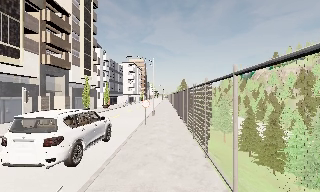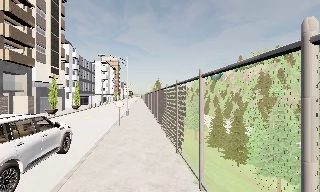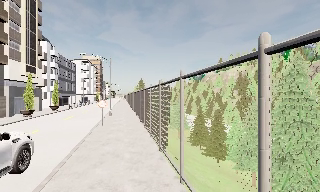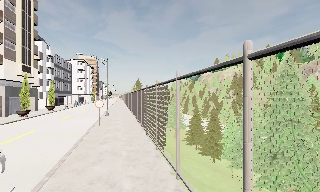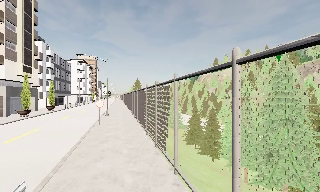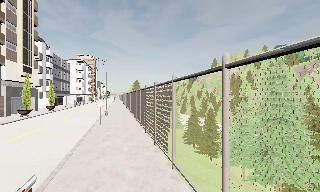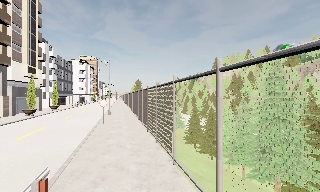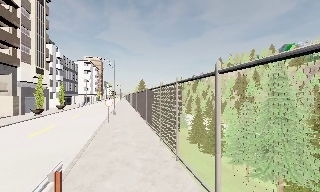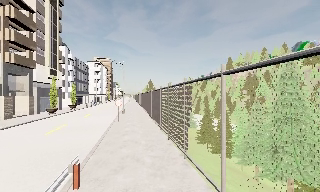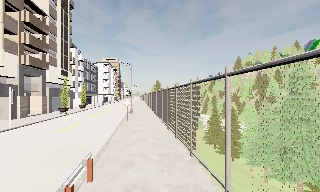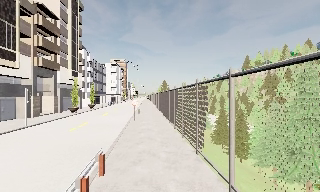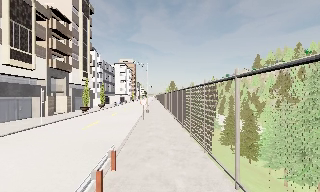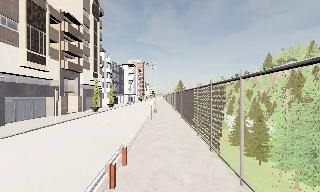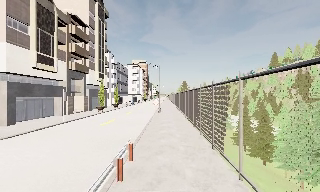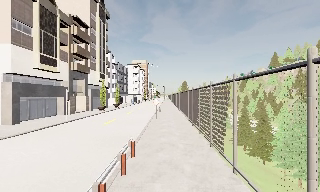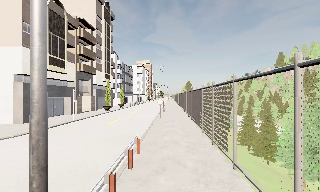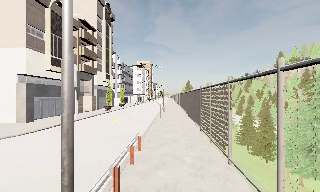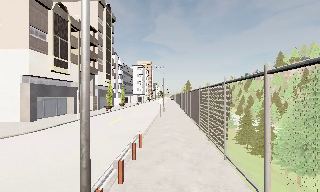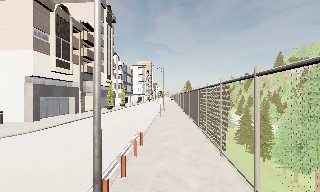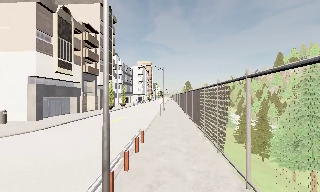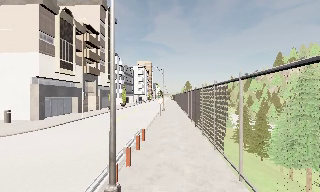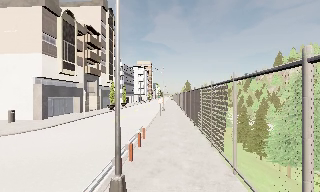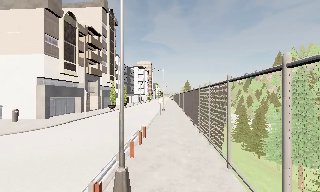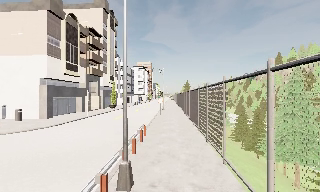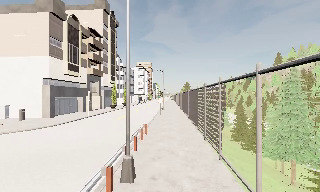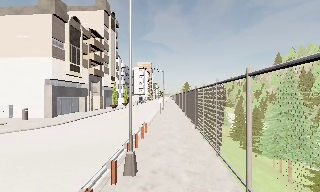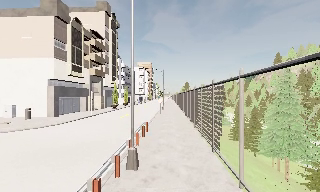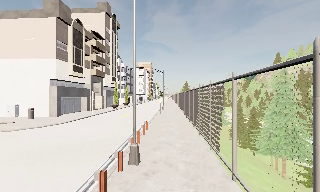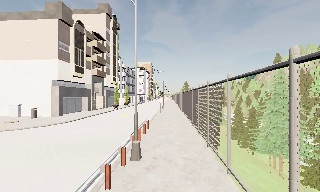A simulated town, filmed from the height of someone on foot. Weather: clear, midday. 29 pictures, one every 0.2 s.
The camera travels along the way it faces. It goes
backward.
0.0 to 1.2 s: The scene slides to the left, as the camera pans about 15 degrees to its right. It travels backward, about 2 m, so what stands in front gets smaller.
1.2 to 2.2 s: The camera pans to its left, which is counterclockwise from overhead, by about 10 degrees. It travels backward, about 1.5 m, so what stands in front gets smaller.
2.2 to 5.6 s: The camera travels backward, about 7 m, so what stands in front gets smaller.
The film runs backward here.
